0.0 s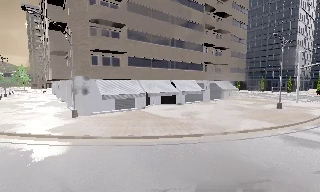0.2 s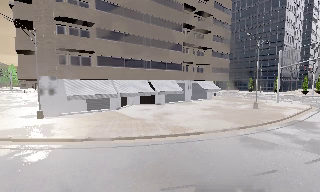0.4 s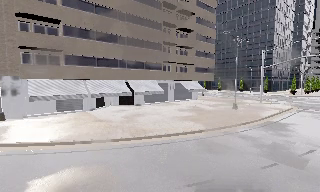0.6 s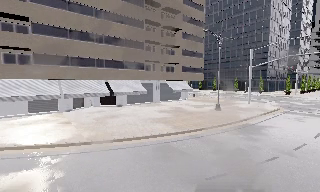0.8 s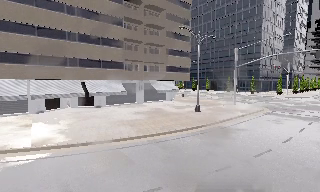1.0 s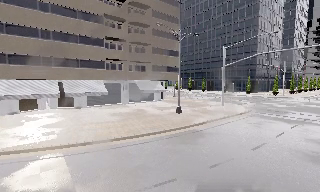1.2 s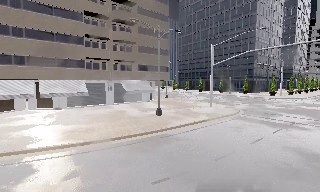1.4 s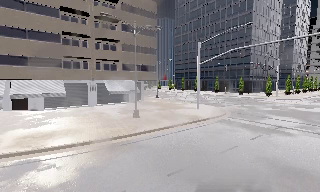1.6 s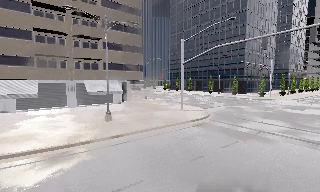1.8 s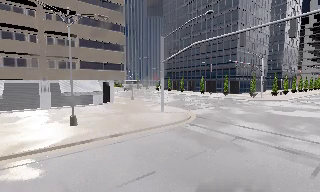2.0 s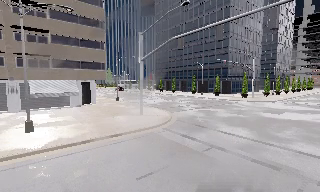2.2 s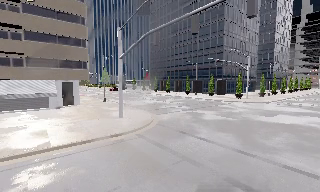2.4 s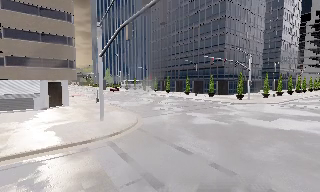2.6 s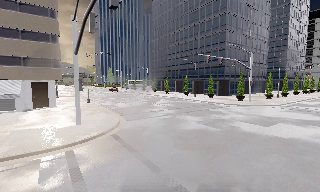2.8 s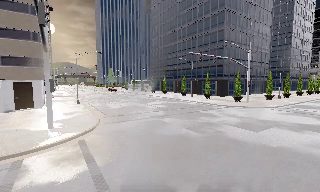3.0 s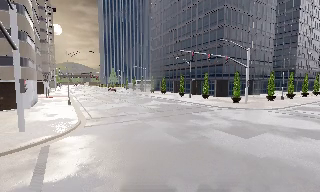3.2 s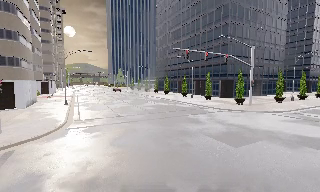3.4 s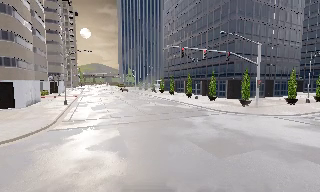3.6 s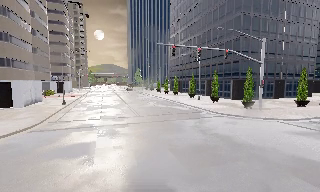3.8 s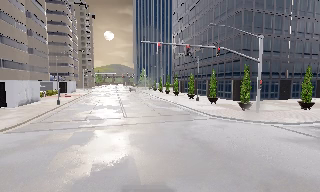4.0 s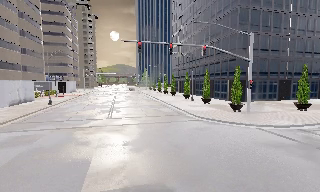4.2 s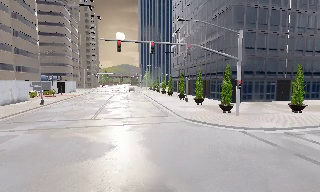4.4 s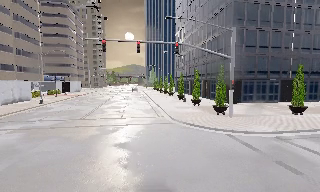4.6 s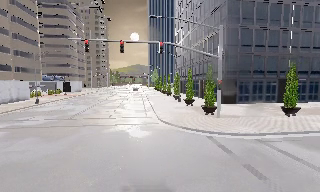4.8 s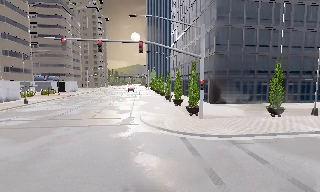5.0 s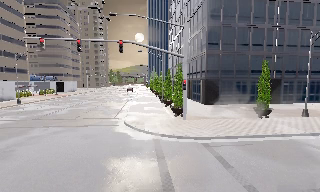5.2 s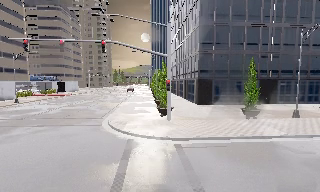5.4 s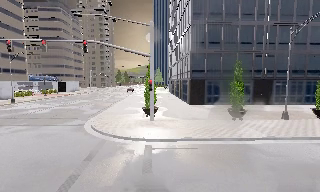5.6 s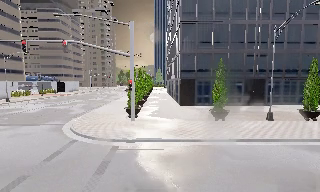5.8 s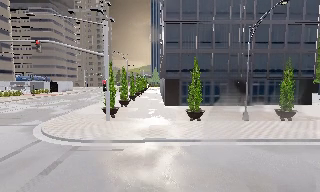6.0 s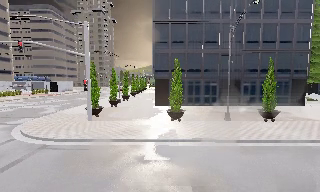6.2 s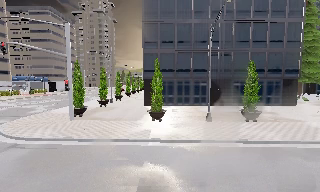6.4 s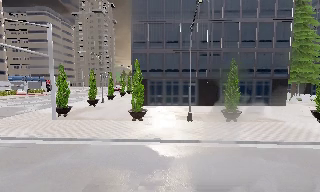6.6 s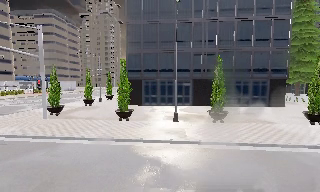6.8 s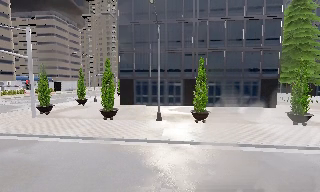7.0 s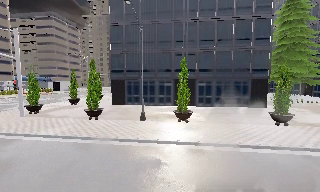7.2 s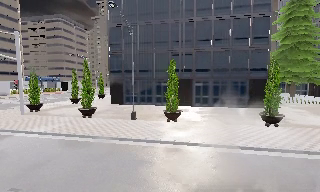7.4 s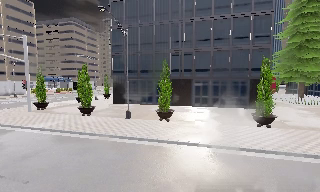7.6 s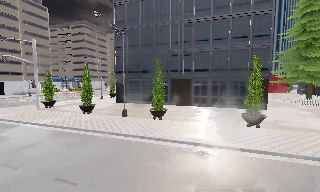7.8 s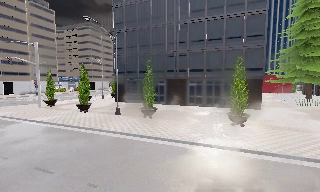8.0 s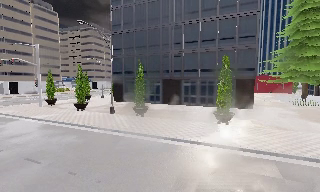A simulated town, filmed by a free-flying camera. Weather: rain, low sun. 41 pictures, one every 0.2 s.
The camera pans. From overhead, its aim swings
counterclockwise.
0.0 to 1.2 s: The camera travels to its right, about 15 m, so close, fixed things drift to the left.
1.2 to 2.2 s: The camera travels to its right and forward, about 11 m, so close, fixed things drift to the left.
2.2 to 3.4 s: The camera pans to its left, which is counterclockwise from overhead, by about 15 degrees. It travels to its right and forward, about 12 m, so close, fixed things drift to the left.
3.4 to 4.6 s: The camera pans to its left, which is counterclockwise from overhead, by about 15 degrees. It travels to its right, about 11 m, so close, fixed things drift to the left.
4.6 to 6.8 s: The camera pans to its left, which is counterclockwise from overhead, by about 15 degrees. It travels to its right, about 19 m, so close, fixed things drift to the left.
6.8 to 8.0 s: The camera pans to its left, which is counterclockwise from overhead, by about 15 degrees. It travels to its right, about 9 m, so close, fixed things drift to the left.
The film runs forward here.
